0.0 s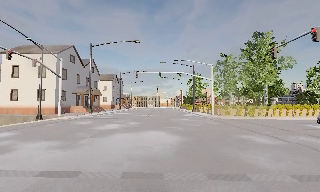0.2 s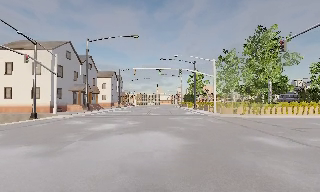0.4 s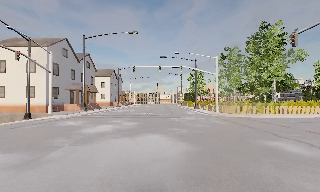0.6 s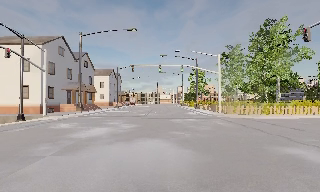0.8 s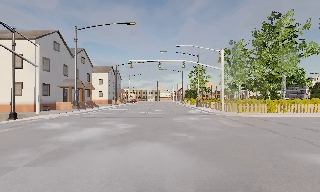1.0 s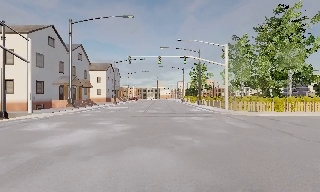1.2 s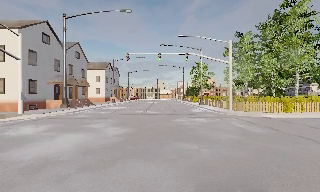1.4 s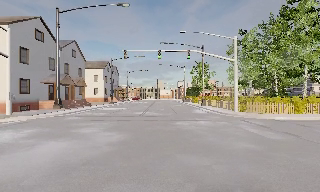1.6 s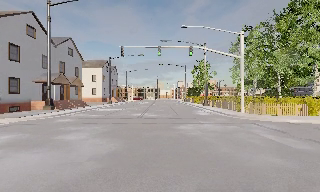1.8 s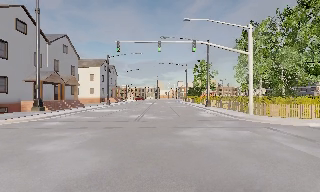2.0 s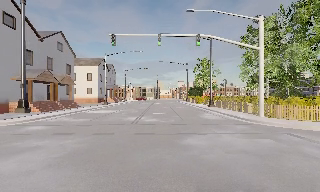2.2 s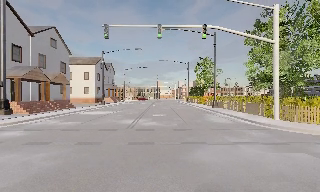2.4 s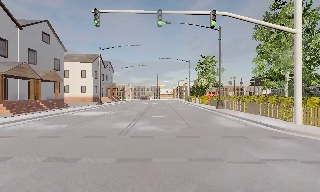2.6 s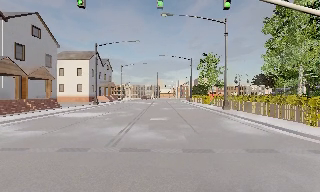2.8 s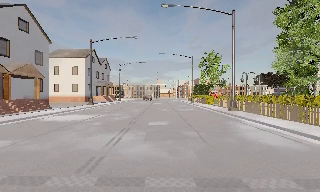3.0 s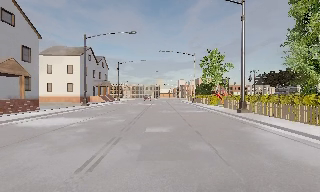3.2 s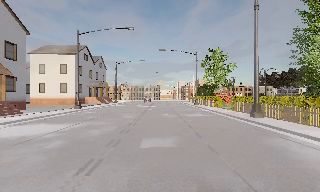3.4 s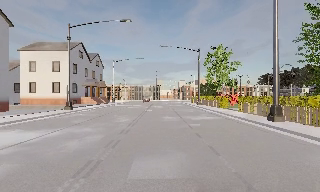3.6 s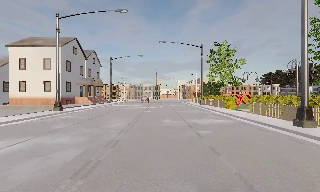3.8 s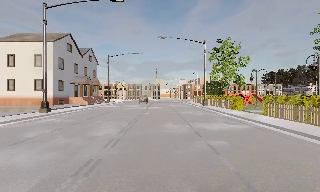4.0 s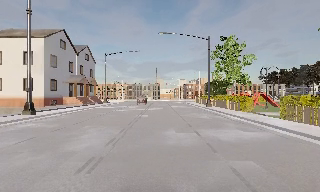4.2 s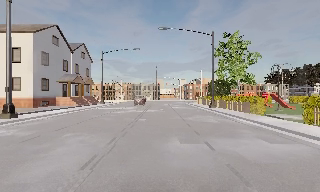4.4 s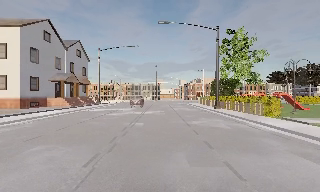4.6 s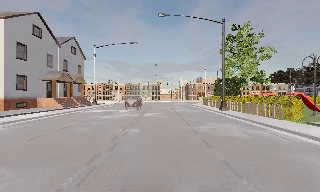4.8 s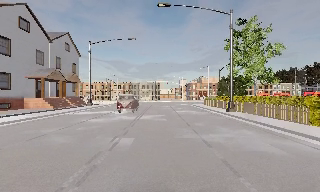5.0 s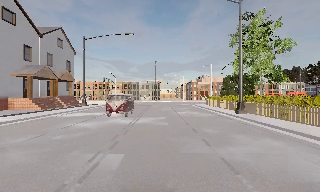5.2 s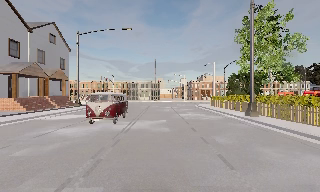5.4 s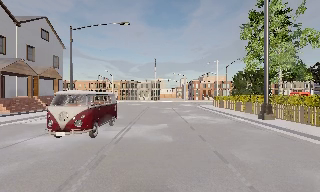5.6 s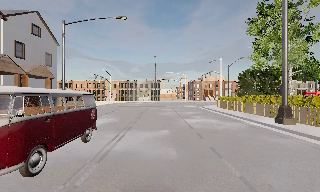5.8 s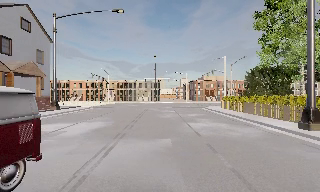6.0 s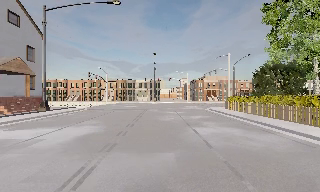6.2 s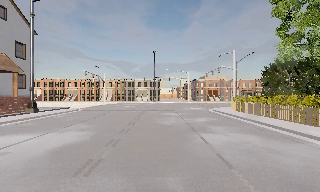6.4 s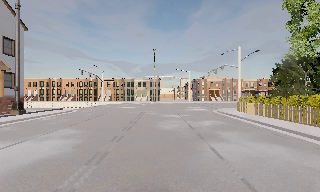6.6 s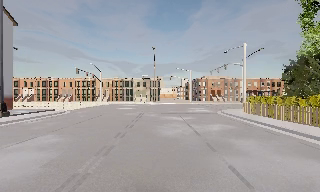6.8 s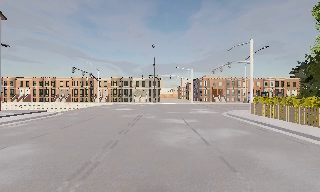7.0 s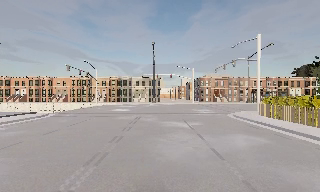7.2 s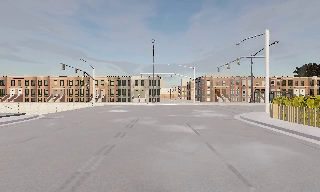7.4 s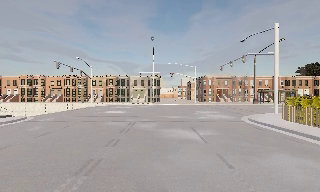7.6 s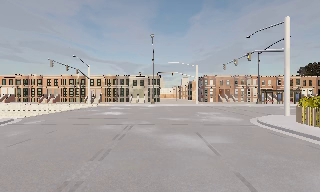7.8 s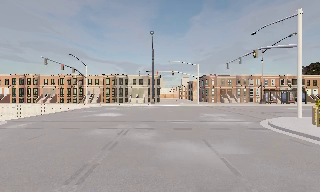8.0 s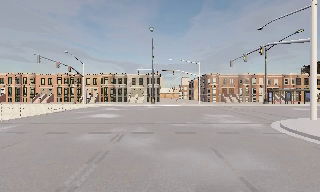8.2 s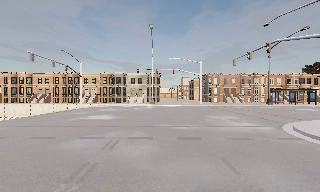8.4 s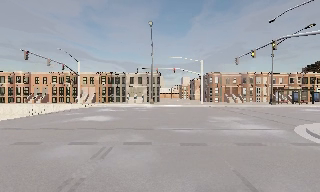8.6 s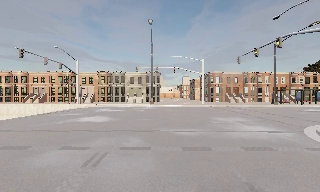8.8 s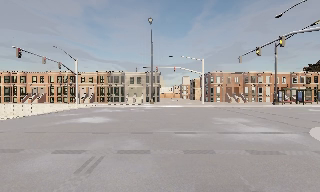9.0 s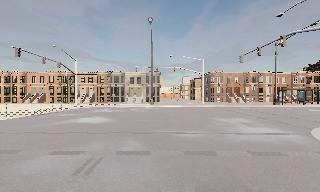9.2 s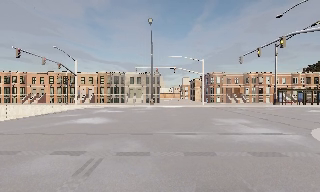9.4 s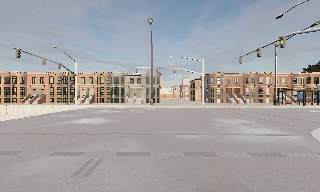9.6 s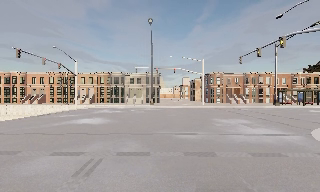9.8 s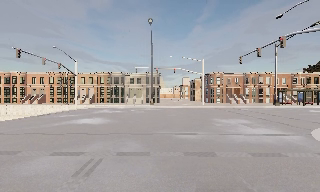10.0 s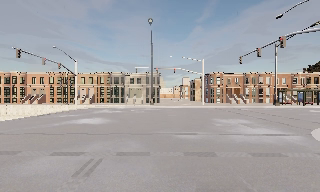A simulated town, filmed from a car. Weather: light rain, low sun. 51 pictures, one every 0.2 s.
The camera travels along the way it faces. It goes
forward.
0.0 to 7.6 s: The camera travels forward, about 60 m, so what stands in front looms larger.
7.6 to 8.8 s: The camera travels forward, about 5 m, so what stands in front looms larger. It loses speed.
8.8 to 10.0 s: The camera keeps its place and its aim.
The film runs forward here.
